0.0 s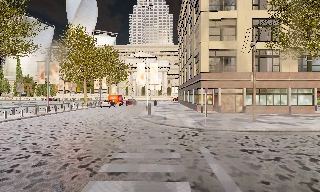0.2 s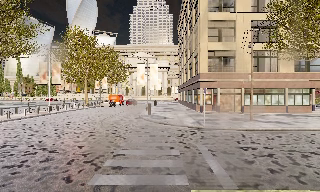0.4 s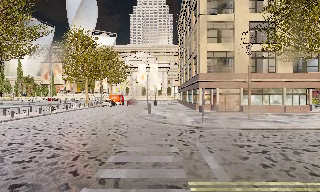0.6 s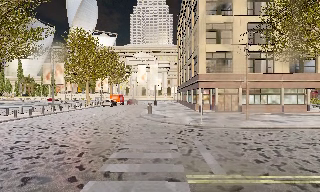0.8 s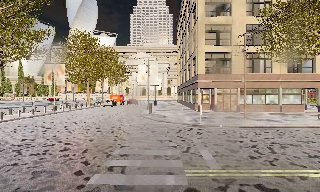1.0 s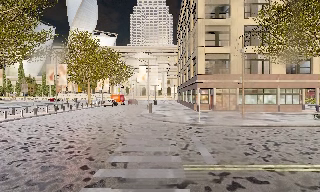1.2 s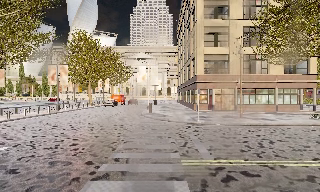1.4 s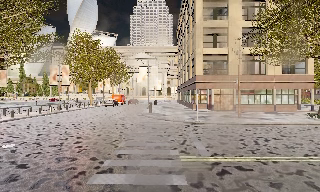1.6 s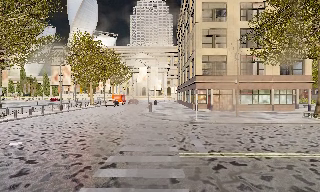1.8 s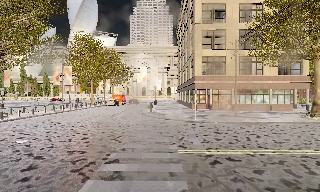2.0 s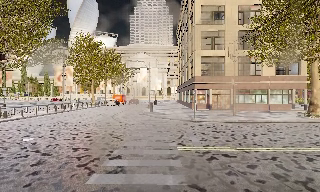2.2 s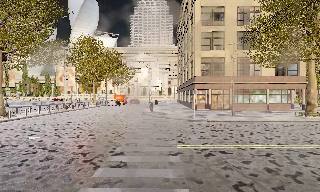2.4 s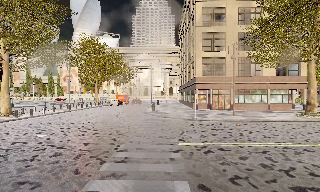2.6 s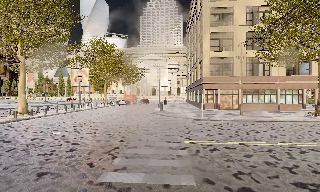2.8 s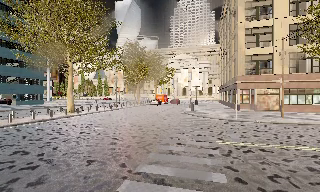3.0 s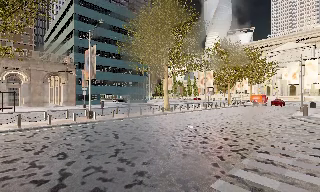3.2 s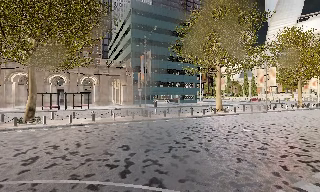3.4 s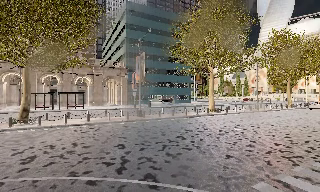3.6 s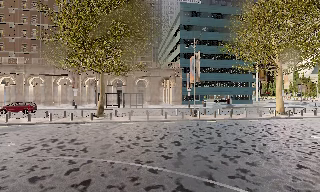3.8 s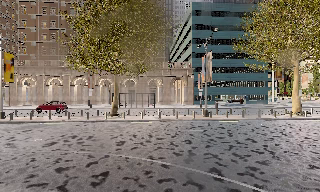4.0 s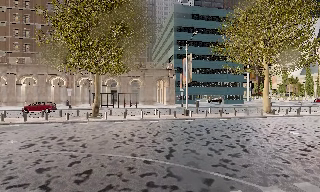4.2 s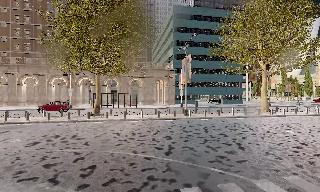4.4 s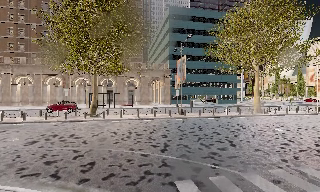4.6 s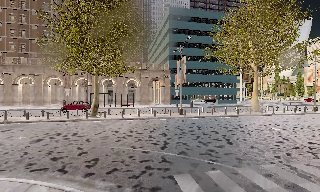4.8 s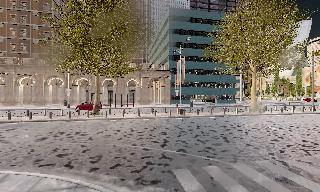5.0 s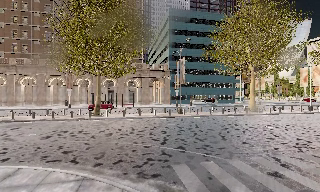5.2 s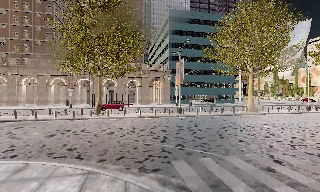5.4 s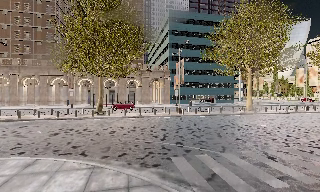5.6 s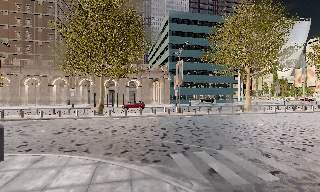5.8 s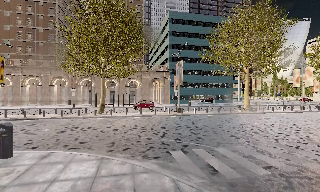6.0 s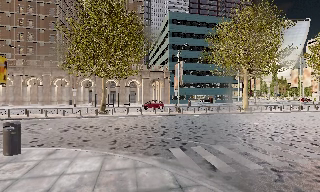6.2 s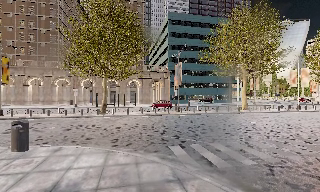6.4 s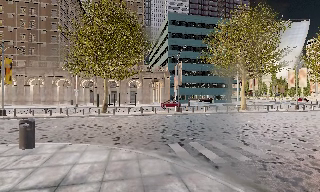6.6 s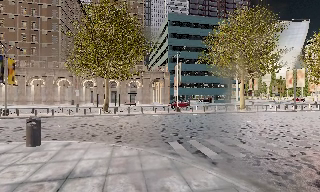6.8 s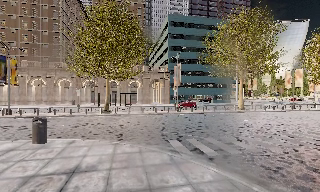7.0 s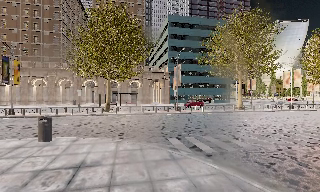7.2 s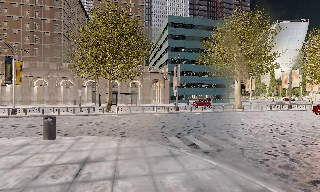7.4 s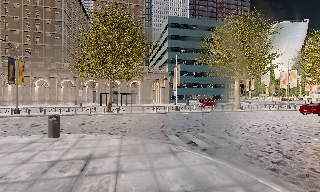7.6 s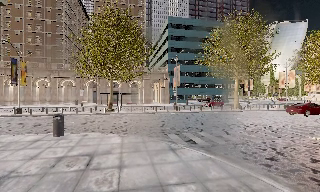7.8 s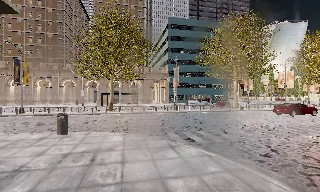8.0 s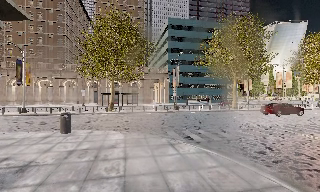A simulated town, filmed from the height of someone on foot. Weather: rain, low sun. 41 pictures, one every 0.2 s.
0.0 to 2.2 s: The camera travels backward, about 3.5 m, so what stands in front gets smaller.
2.2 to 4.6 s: The camera swings to its left by about 75 degrees, and the scene slides to the right. It travels backward, about 4 m.
4.6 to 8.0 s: The camera travels backward, about 6 m, so what stands in front gets smaller.
The film runs backward here.
